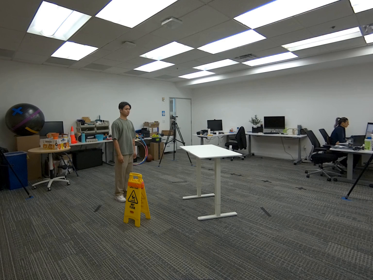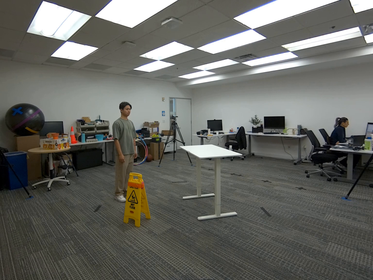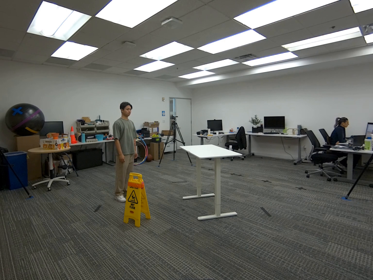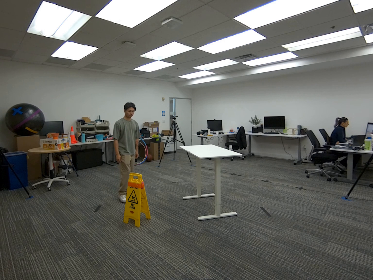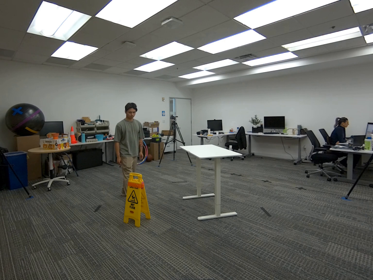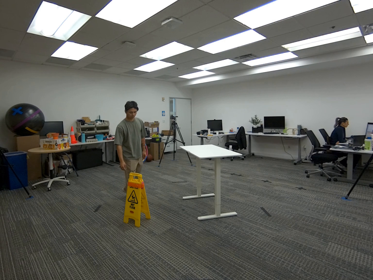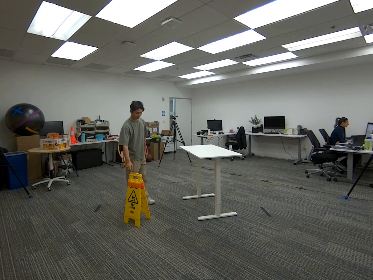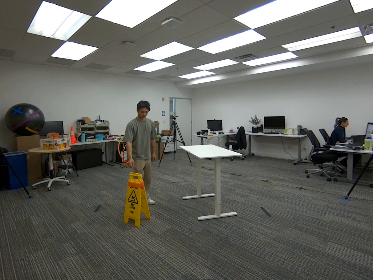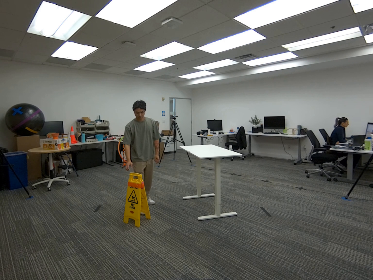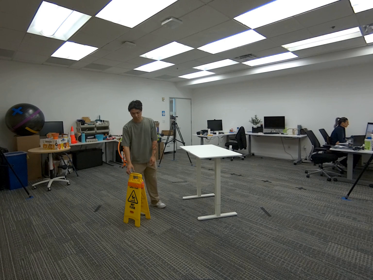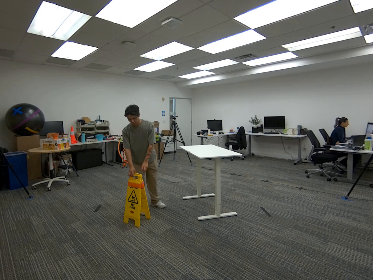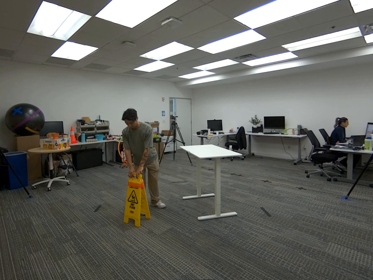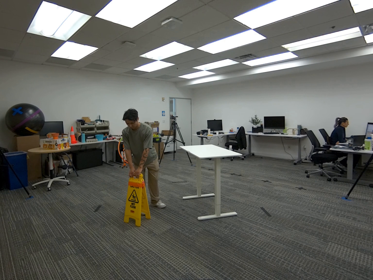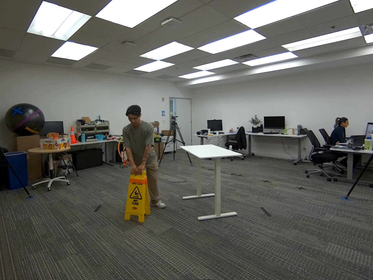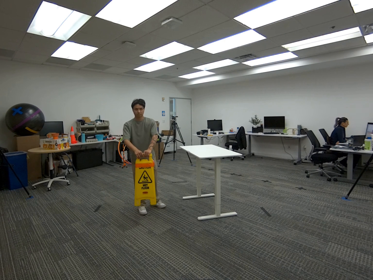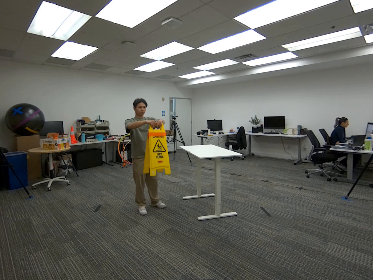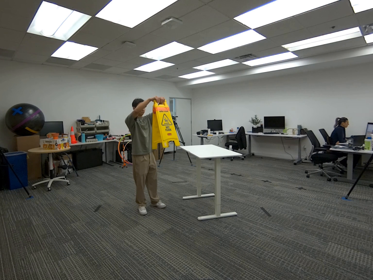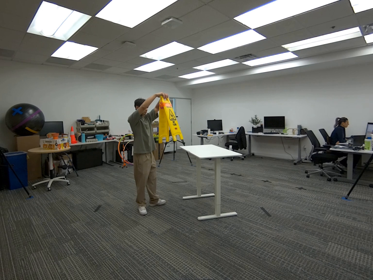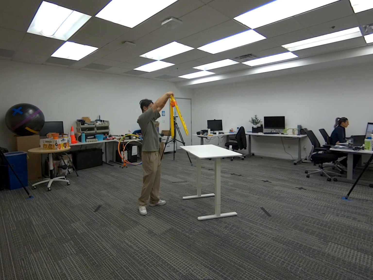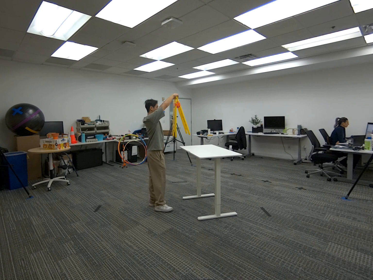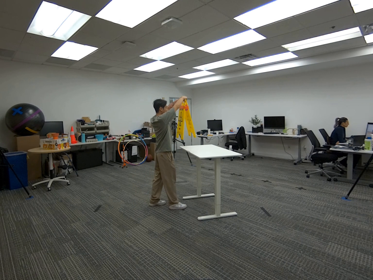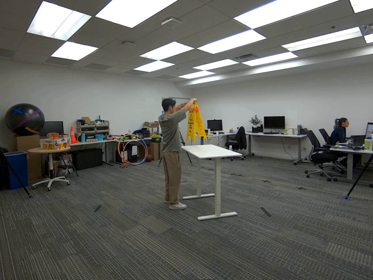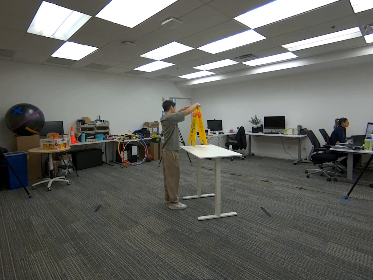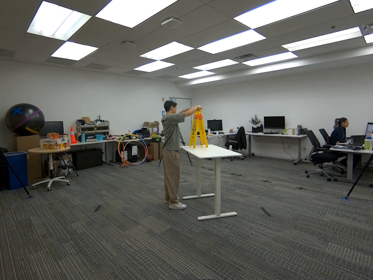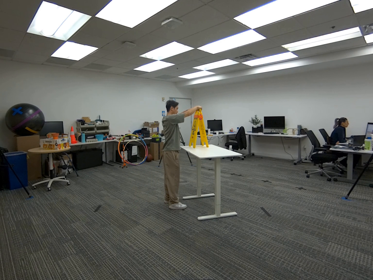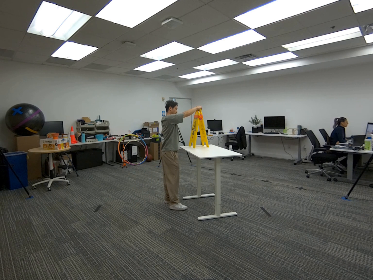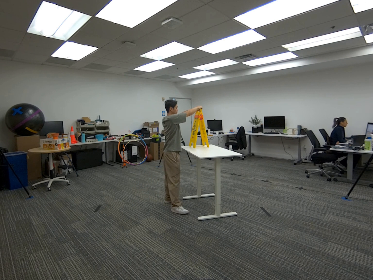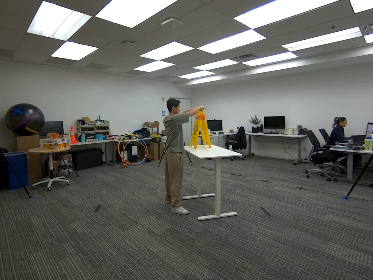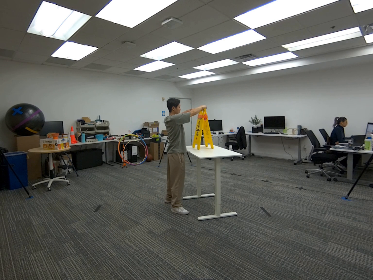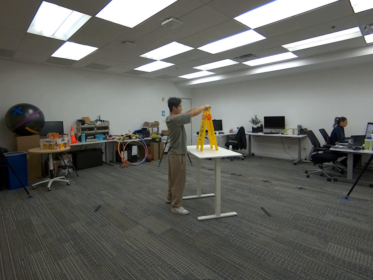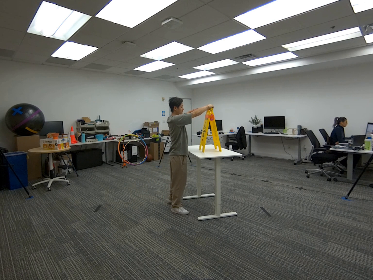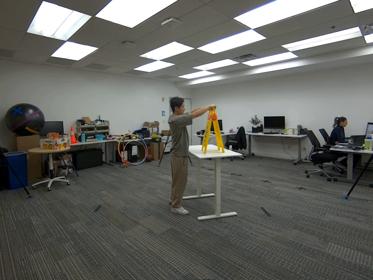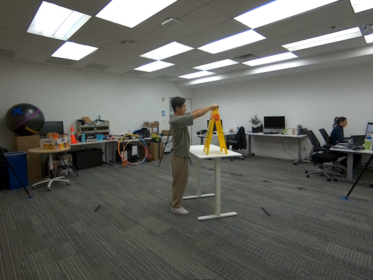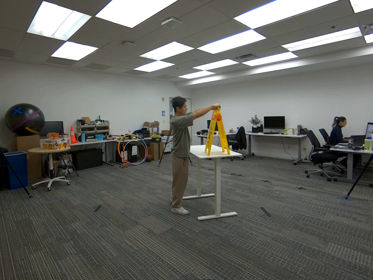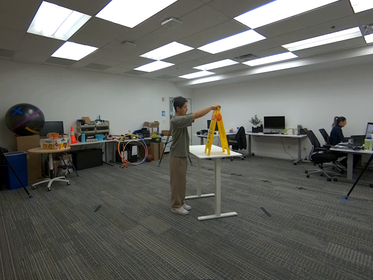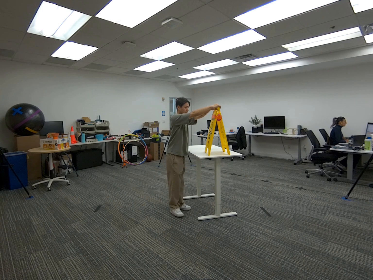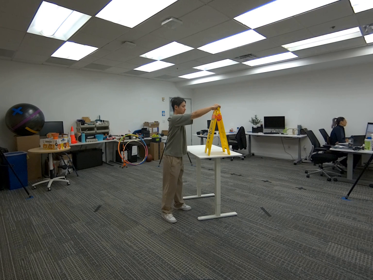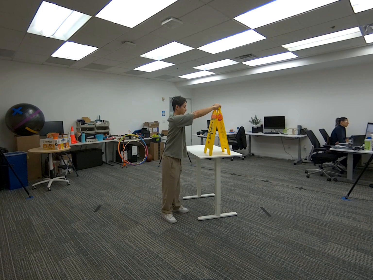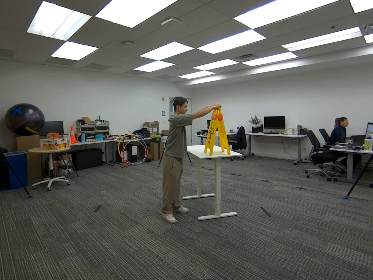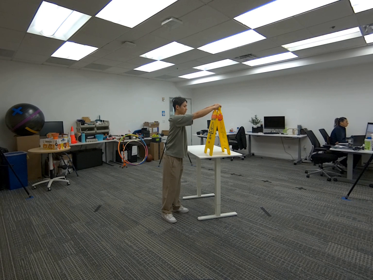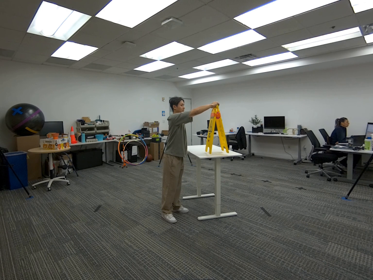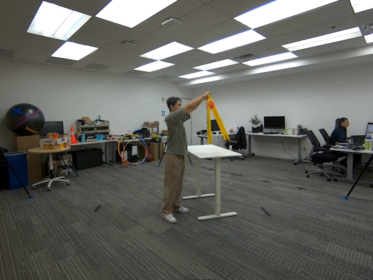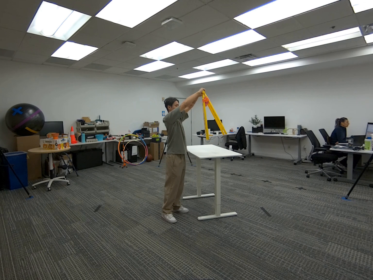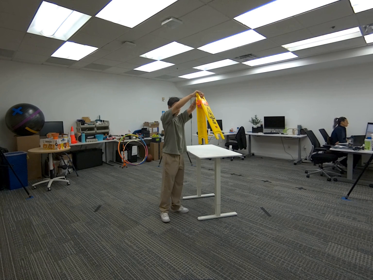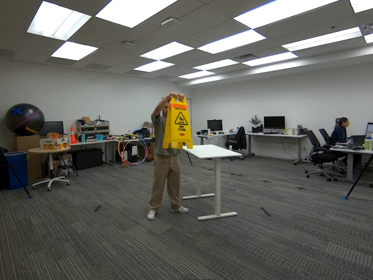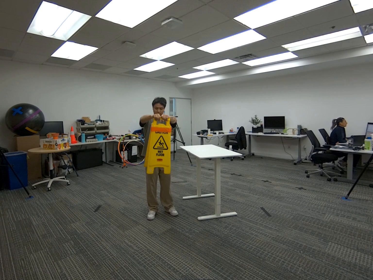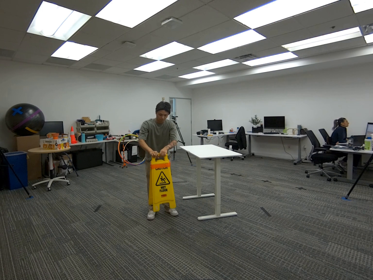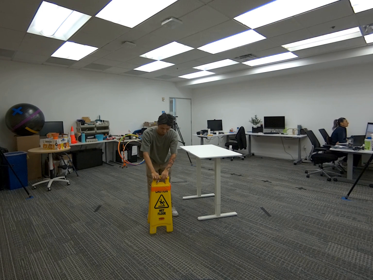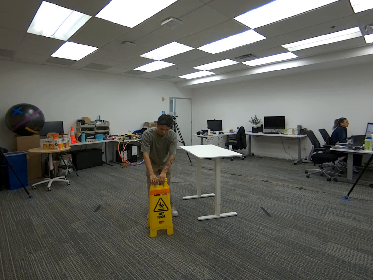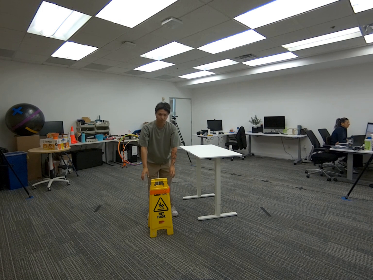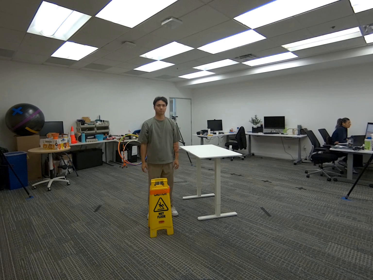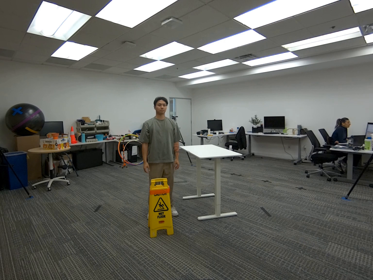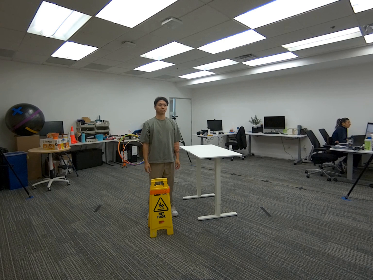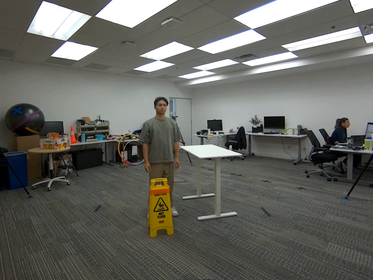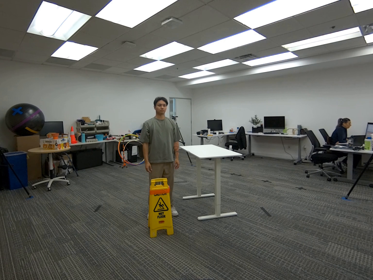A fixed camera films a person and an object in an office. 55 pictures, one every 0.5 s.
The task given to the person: Walk to the wet floor sign standing upright on the ground and pick it up with both hands. Hold the sign up as you walk toward the white desk and place it on the desk. While keeping contact with the sign, slide it from one side of the desk to the other, then lift it and place it back on the ground.
